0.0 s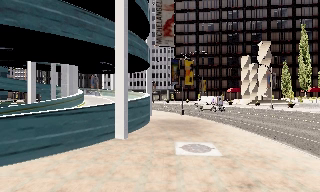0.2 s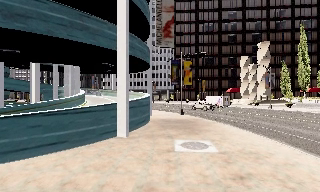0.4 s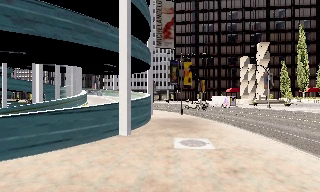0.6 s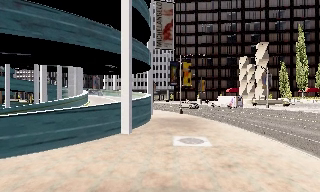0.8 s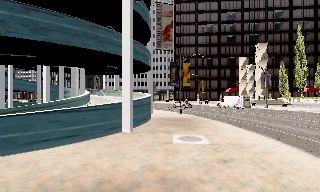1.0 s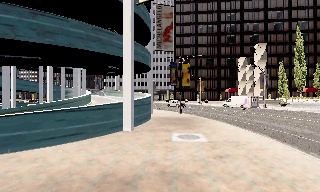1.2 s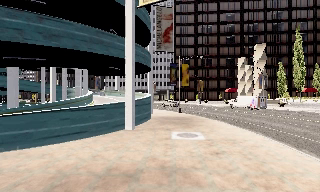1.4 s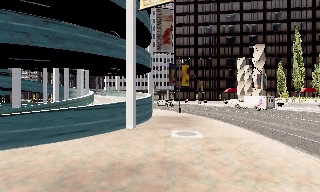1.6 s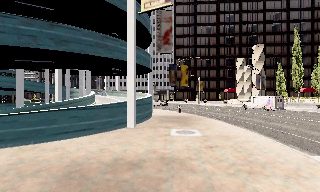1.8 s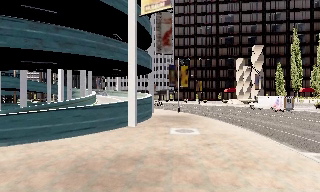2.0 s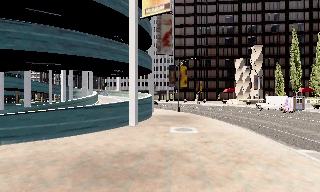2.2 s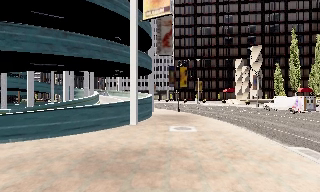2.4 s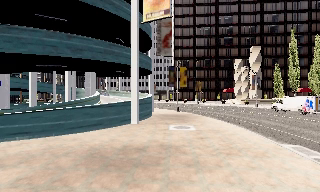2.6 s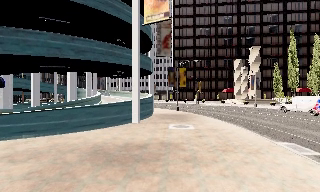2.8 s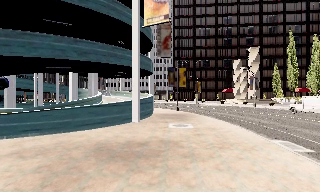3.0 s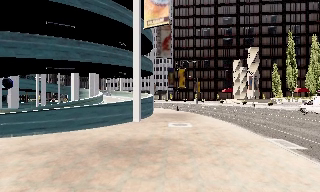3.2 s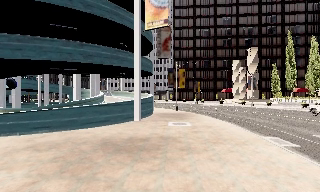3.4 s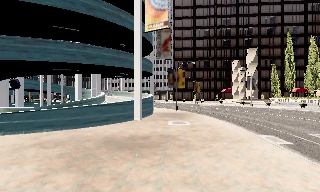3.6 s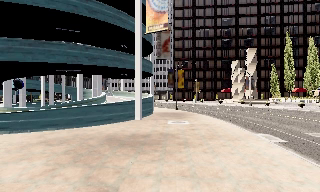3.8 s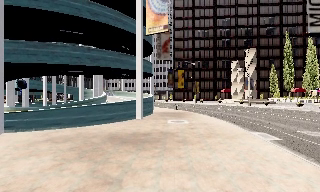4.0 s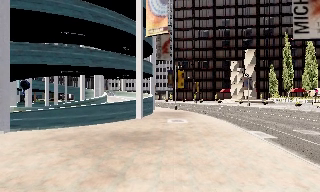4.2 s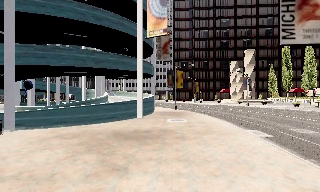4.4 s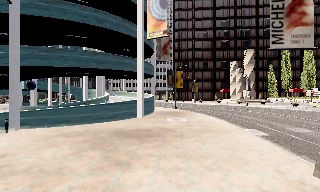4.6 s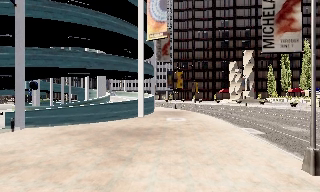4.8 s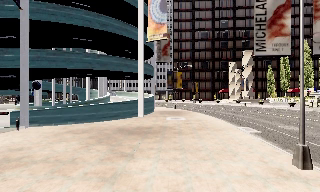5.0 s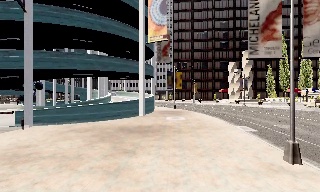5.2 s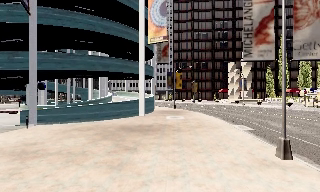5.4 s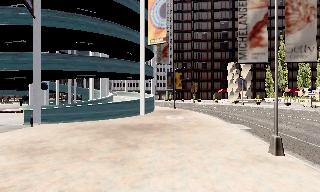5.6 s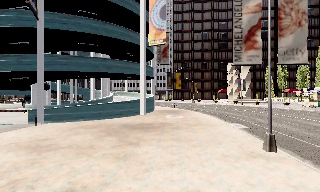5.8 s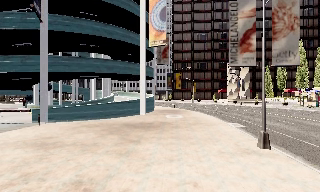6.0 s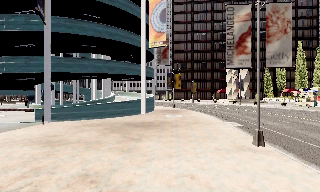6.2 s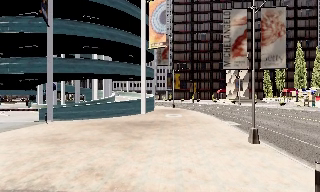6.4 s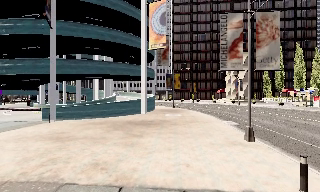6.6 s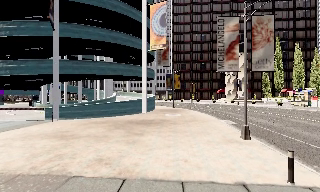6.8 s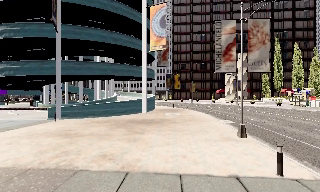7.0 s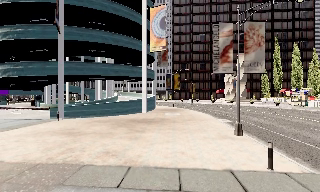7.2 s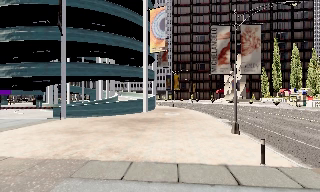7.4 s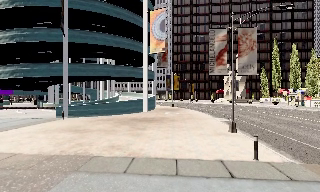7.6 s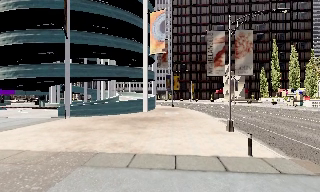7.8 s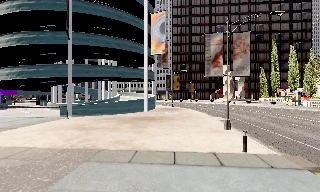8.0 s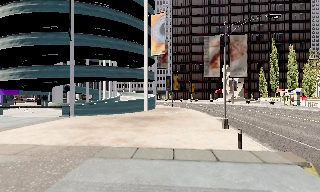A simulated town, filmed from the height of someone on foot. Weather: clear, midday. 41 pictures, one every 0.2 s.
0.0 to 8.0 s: The camera travels backward, about 15 m, so what stands in front gets smaller.
The film runs backward here.
